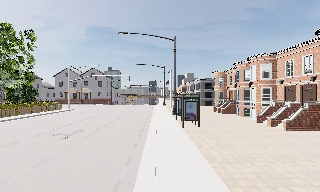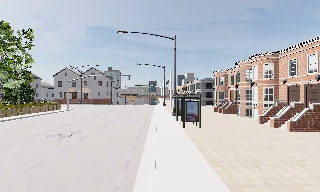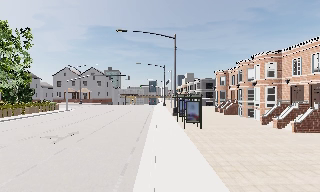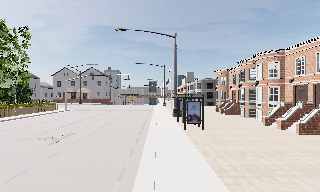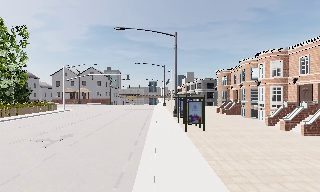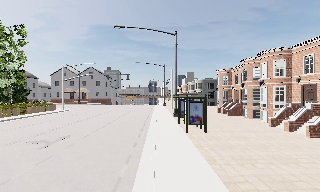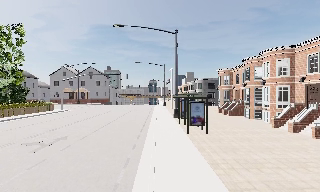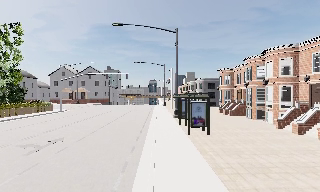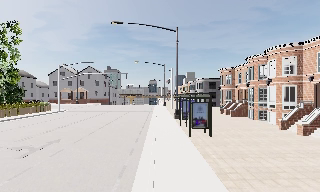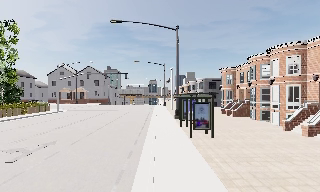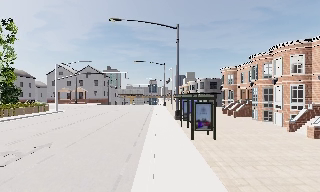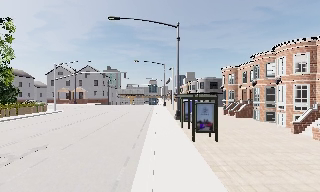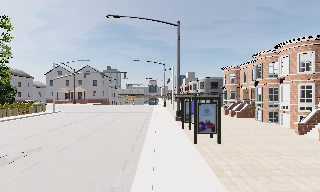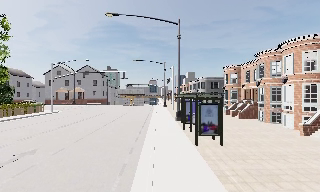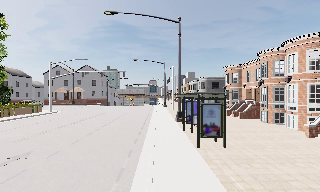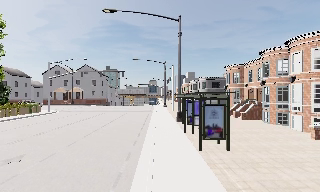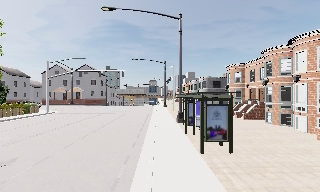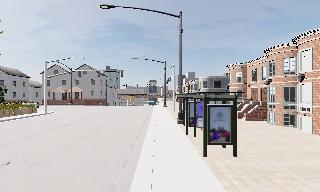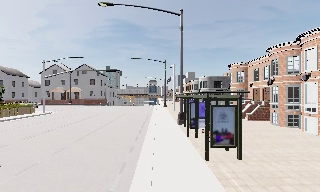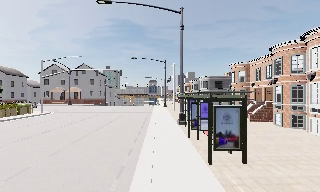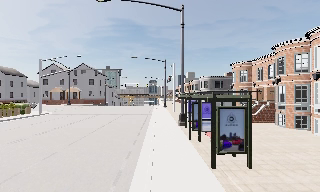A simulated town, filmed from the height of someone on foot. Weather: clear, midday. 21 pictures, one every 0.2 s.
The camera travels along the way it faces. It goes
forward.
0.0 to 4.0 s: The camera travels forward, about 7 m, so what stands in front looms larger.
The film runs forward here.
